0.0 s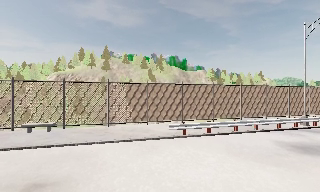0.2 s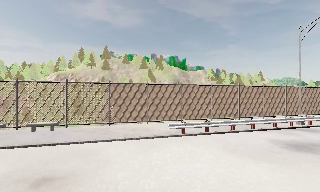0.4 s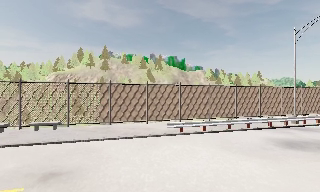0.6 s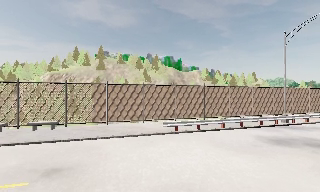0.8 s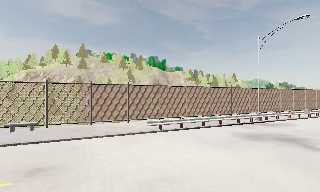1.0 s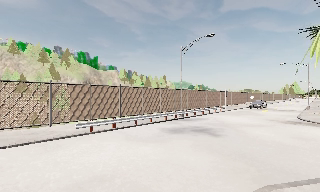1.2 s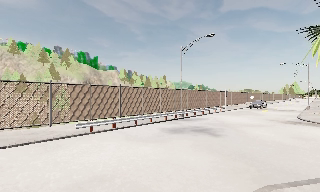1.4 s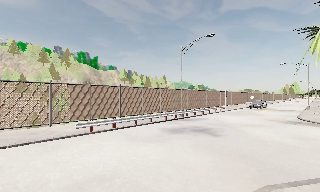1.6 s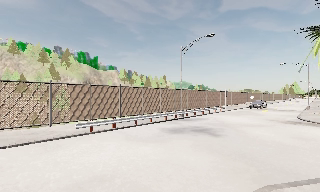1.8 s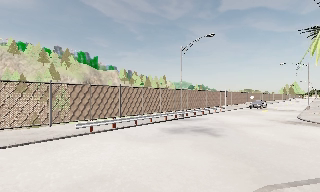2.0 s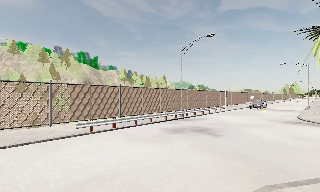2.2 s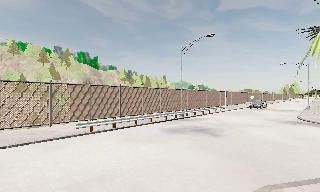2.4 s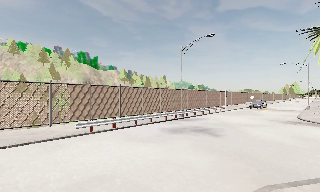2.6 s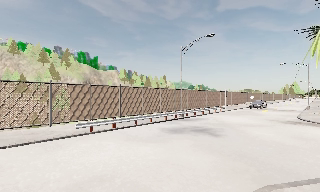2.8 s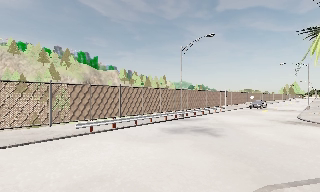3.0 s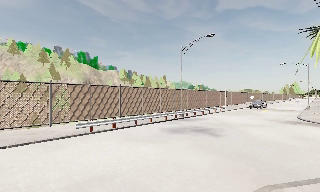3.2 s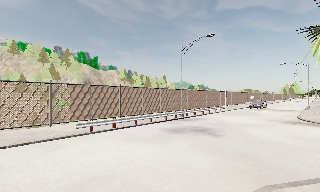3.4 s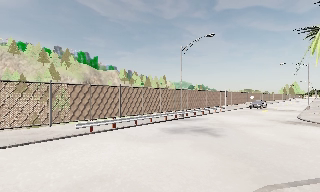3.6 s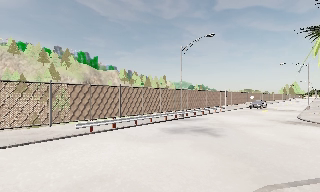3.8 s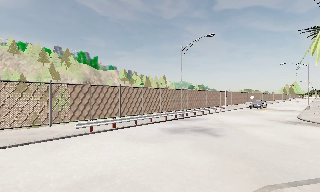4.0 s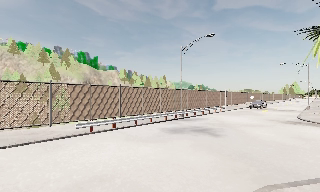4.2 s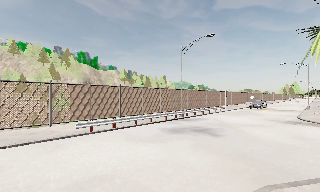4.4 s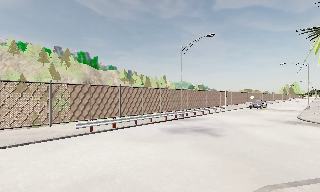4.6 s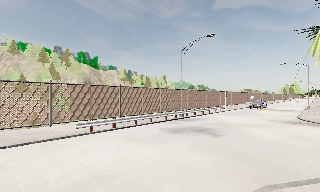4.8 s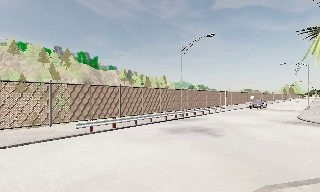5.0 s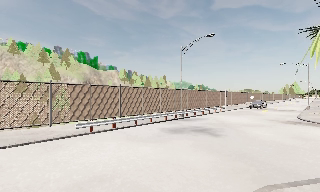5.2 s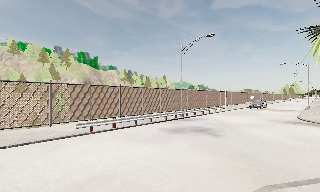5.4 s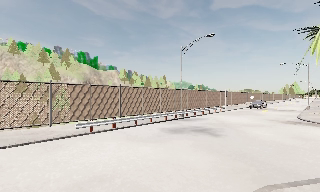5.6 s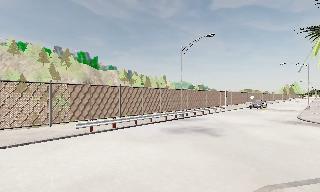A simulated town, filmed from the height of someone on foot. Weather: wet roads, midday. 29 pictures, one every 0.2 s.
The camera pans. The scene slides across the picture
to the left.
The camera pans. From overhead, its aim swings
clockwise.
0.0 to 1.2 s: The camera swings to its right by about 30 degrees, and the scene slides to the left. It travels backward, about 1.5 m.
1.2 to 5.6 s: The camera keeps its place and its aim.
The film runs backward here.
